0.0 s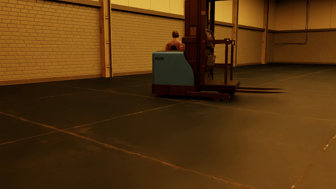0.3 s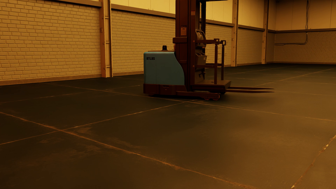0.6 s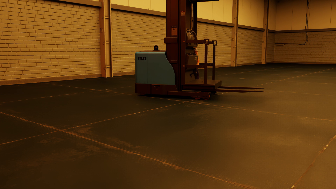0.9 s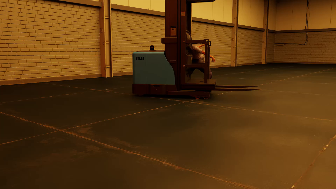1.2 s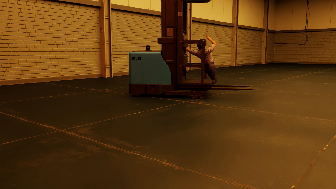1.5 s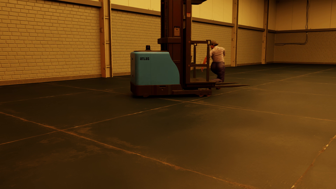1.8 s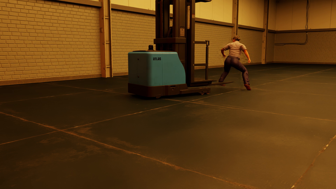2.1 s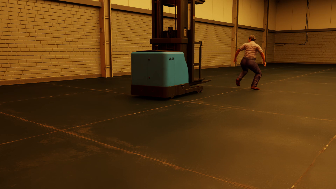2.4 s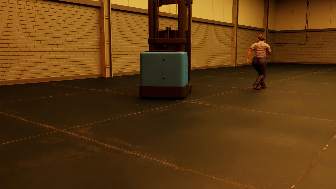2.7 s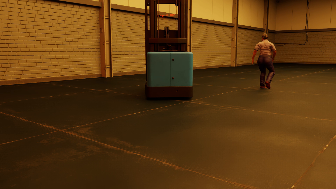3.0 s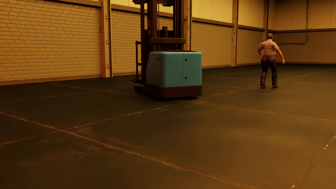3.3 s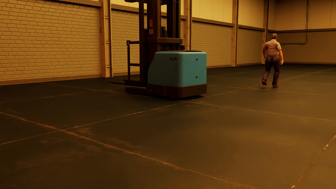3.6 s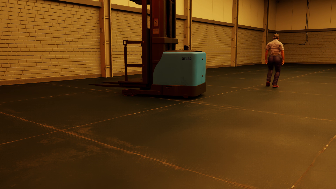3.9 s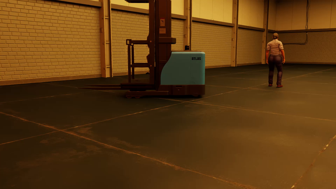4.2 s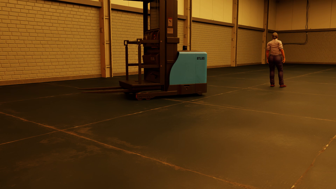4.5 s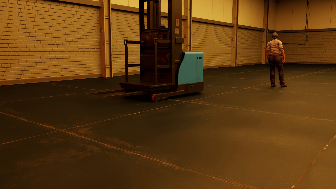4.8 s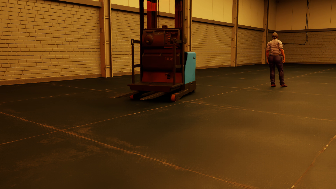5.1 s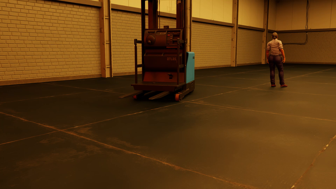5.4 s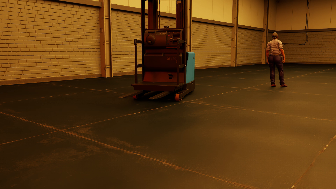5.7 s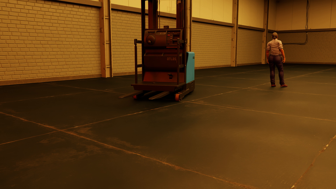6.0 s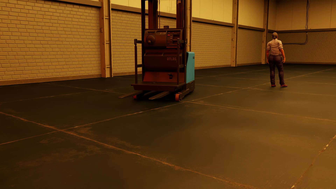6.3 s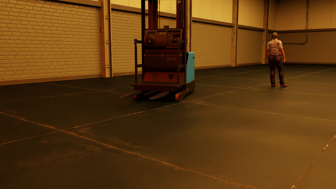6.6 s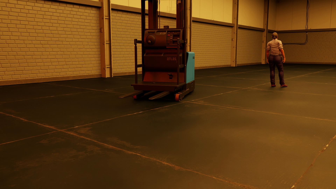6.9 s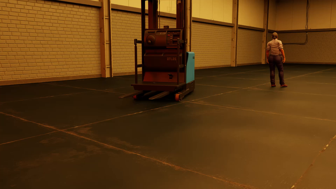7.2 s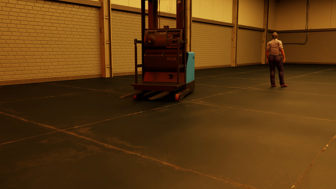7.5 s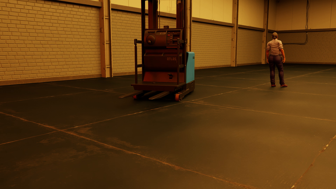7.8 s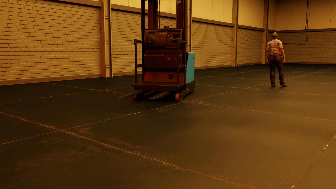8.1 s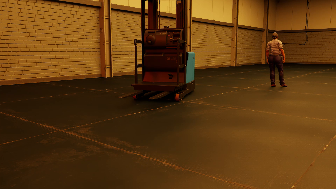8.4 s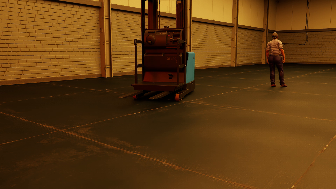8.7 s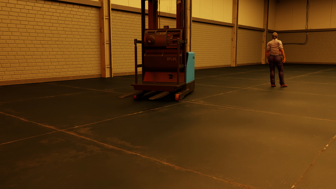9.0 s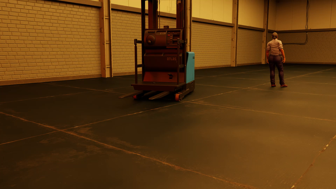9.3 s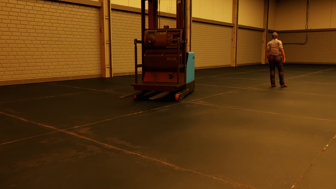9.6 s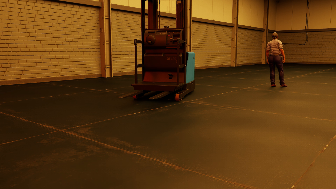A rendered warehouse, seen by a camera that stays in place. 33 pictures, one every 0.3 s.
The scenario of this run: Near miss between a forklift and a person.
